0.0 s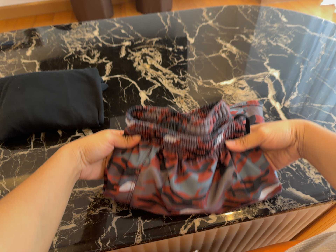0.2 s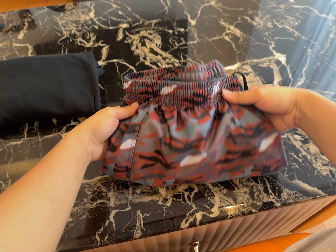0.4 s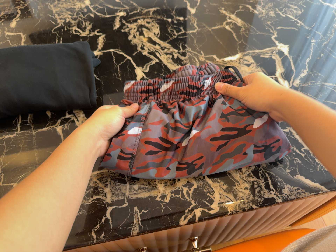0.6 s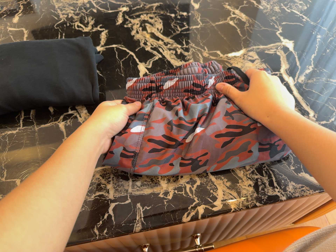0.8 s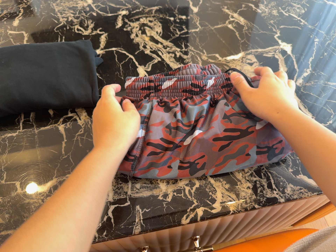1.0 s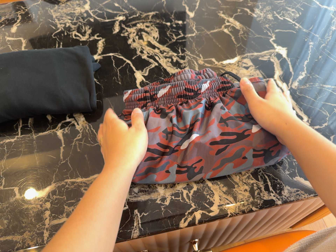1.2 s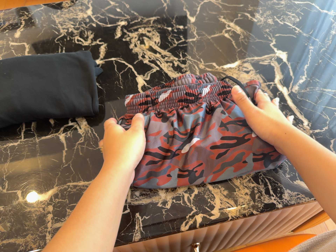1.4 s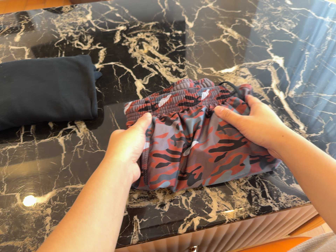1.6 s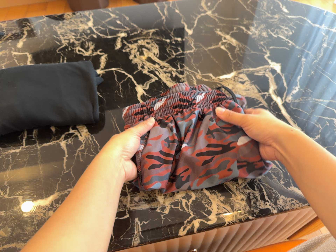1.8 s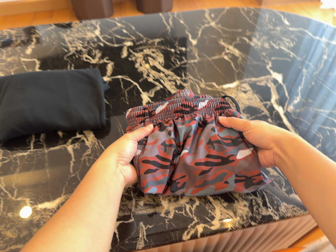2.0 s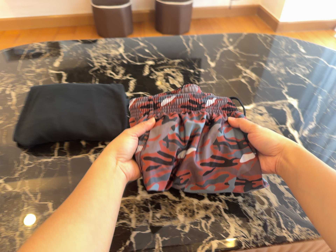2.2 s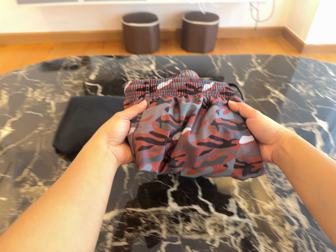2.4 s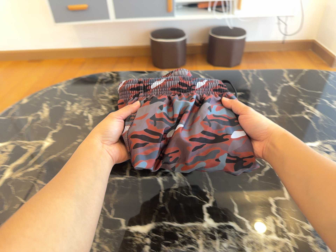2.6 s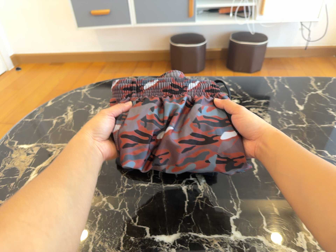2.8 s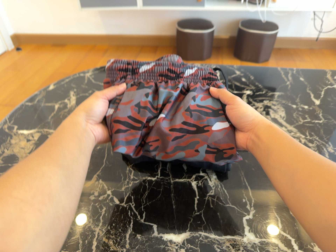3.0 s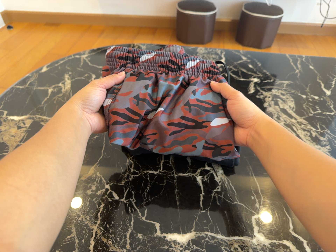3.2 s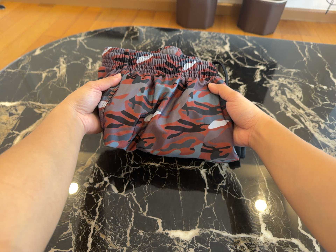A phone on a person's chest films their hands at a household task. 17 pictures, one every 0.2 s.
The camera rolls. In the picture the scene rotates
clockwise.
0.0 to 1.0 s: The camera shifts only a little, or ends up much as it began.
1.0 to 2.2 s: The camera travels backward and to its left, about 9 cm, so what stands in front gets smaller. Its aim tips toward the top of its view by about 10 degrees, and the scene shifts downward. It rolls about its line of sight by about 10 degrees, and the scene rotates clockwise.
2.2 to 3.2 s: The camera travels to its left and forward, about 14 cm, so close, fixed things drift to the right.
The film runs forward here.
